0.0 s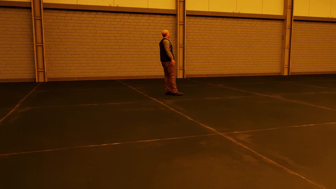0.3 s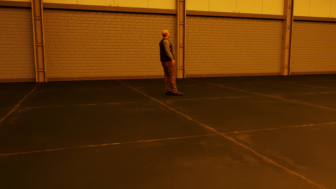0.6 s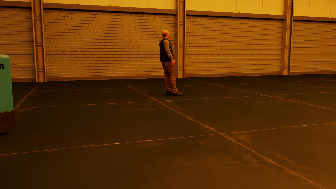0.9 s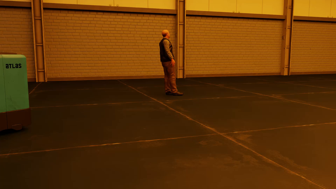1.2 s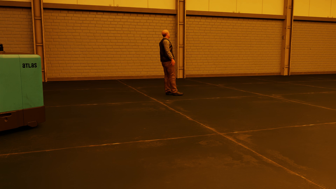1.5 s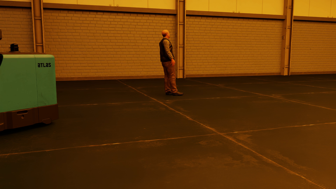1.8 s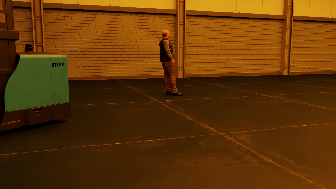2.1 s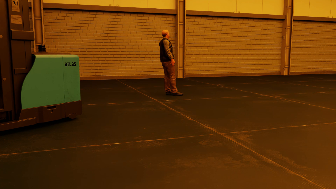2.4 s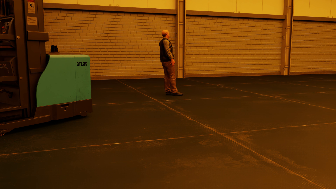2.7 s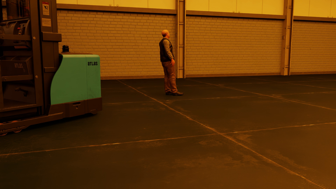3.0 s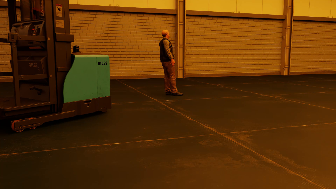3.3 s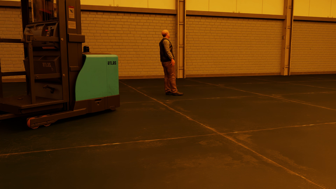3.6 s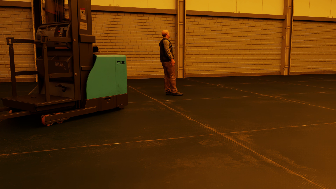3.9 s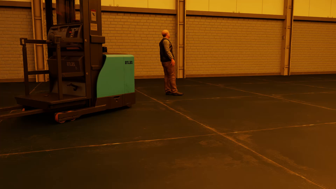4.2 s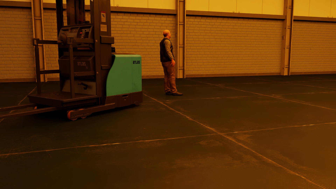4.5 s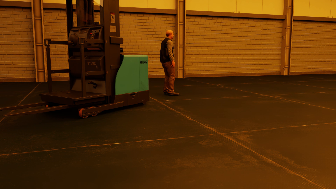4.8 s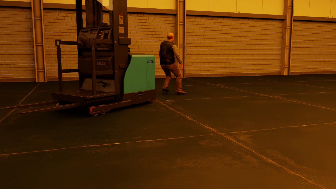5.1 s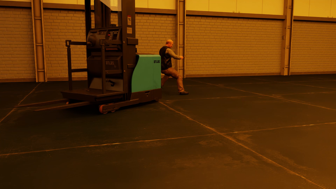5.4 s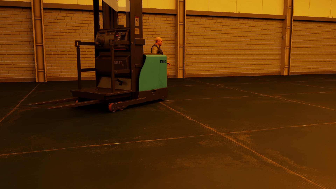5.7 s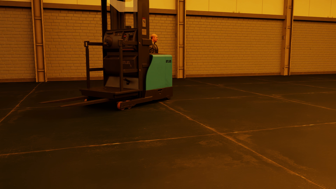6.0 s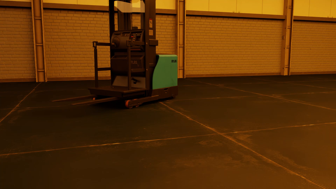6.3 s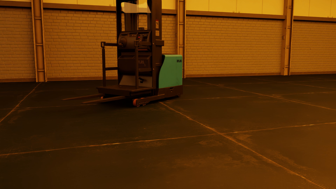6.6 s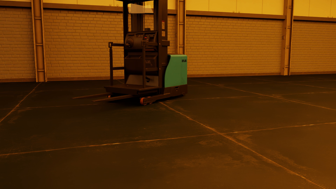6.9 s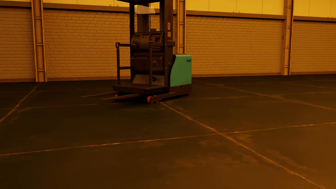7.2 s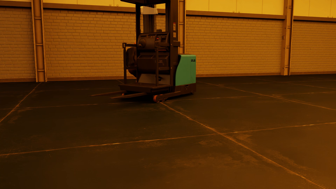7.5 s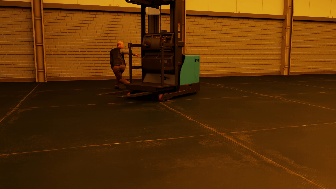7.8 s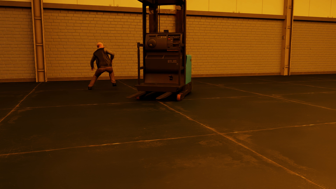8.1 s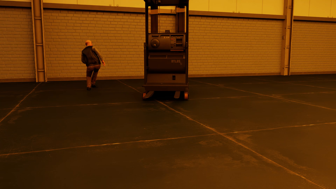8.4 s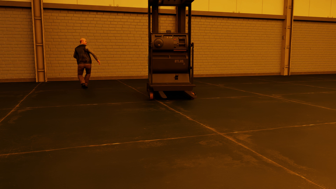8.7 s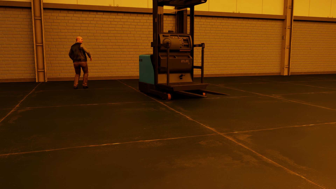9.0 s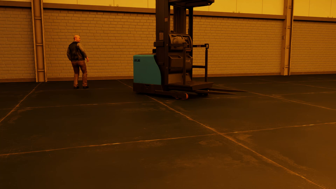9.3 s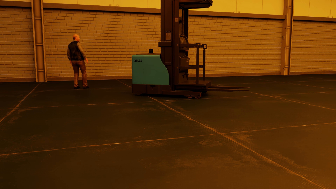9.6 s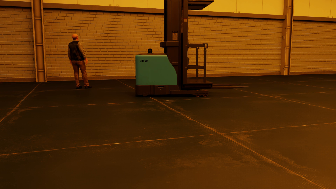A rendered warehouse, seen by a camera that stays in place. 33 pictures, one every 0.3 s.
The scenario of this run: Near miss between a forklift and a person.
